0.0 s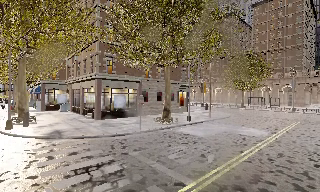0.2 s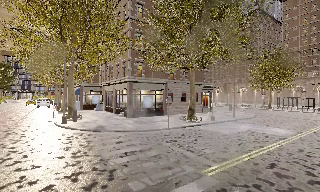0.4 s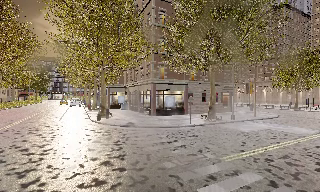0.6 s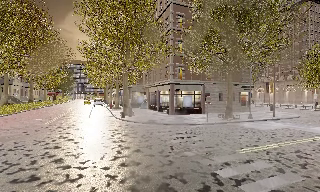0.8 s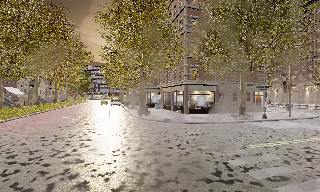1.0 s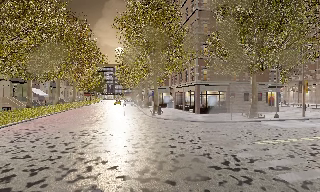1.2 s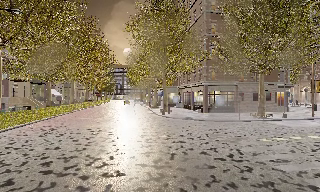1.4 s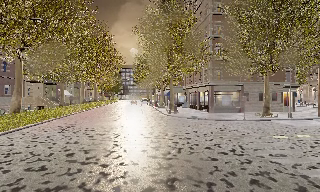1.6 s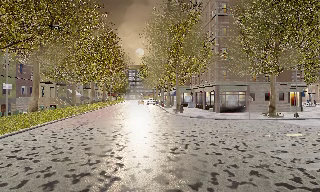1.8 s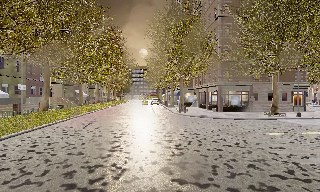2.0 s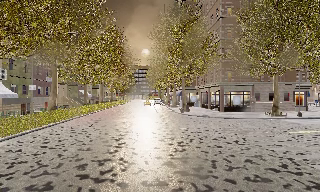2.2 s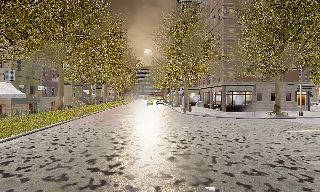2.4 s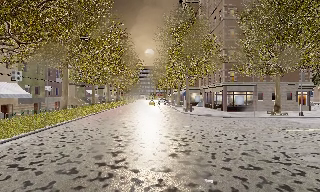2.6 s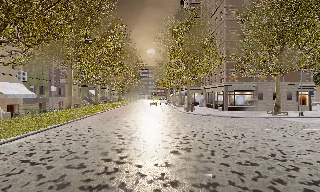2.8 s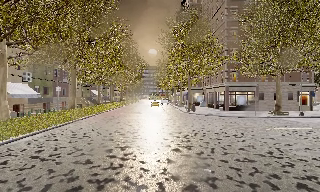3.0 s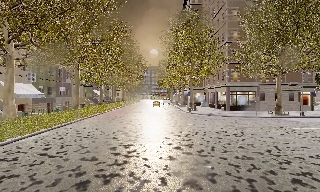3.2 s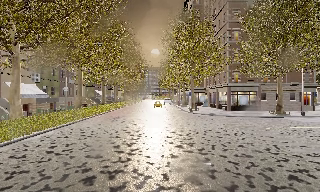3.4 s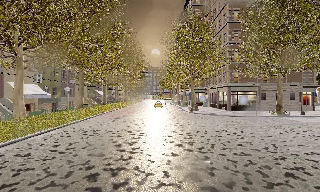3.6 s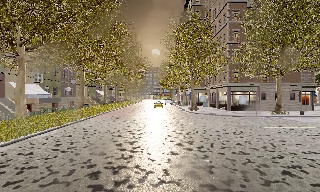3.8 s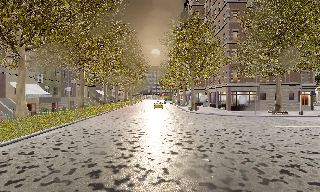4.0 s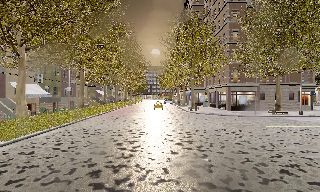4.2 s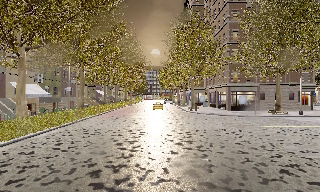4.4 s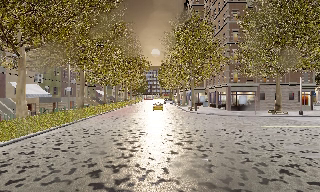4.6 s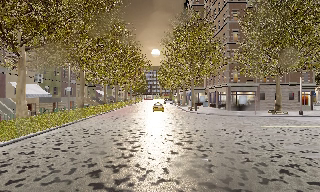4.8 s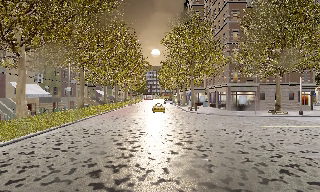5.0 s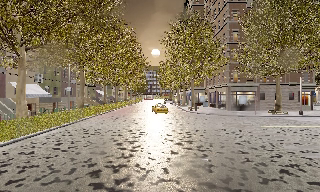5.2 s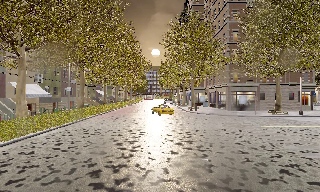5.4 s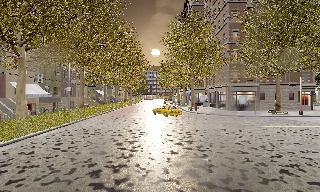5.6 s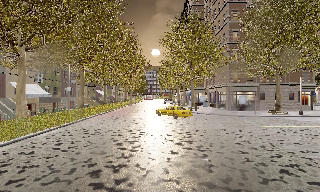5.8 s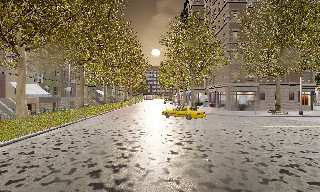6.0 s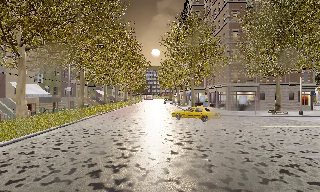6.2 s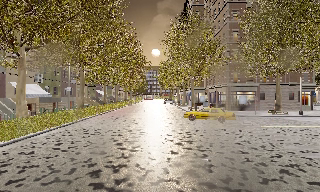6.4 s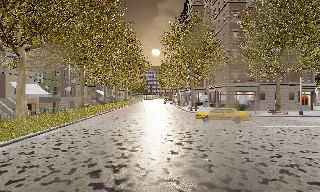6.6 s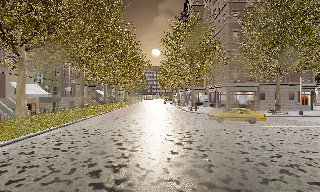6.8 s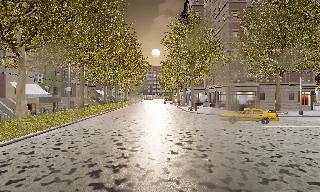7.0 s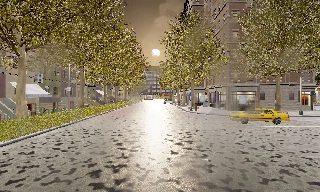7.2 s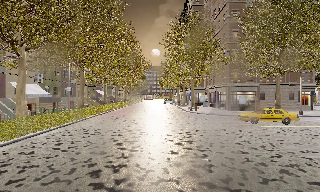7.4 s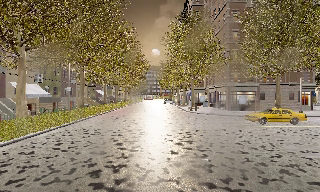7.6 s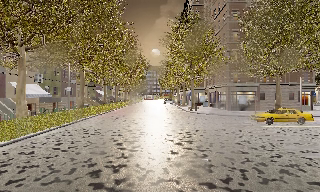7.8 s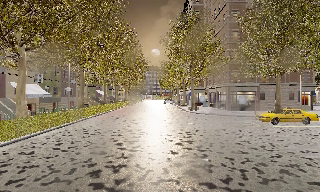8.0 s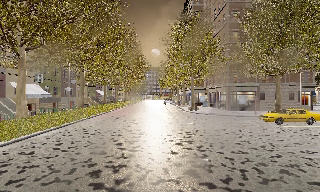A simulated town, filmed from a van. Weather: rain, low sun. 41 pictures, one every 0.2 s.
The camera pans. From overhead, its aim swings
counterclockwise.
The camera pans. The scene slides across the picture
to the right.
0.0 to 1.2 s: The camera swings to its left by about 30 degrees, and the scene slides to the right. It travels backward, about 8 m.
1.2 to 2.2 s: The camera travels backward, about 3 m, so what stands in front gets smaller. It loses speed.
2.2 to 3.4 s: The camera travels backward, about 2 m, so what stands in front gets smaller.
3.4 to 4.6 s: The camera shifts only a little, or ends up much as it began.
4.6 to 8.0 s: The camera keeps its place and its aim.
The film runs backward here.
